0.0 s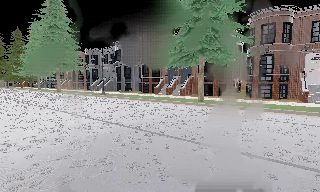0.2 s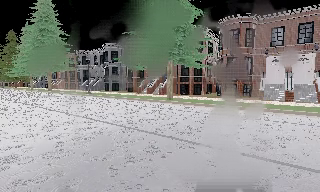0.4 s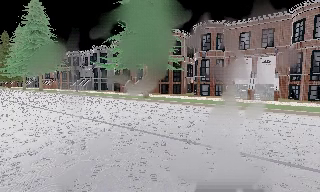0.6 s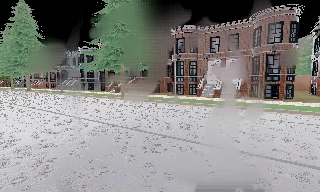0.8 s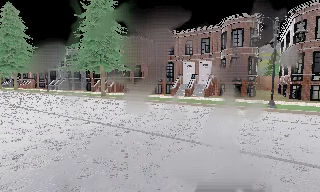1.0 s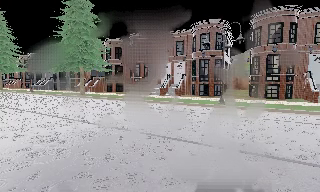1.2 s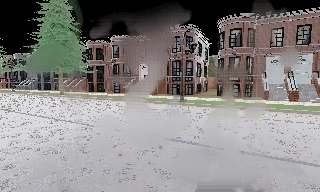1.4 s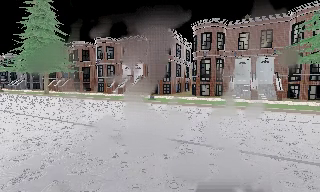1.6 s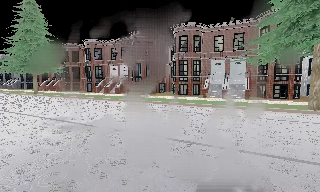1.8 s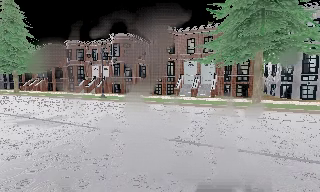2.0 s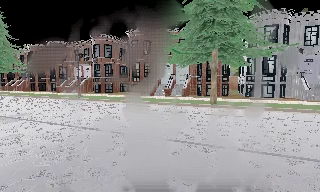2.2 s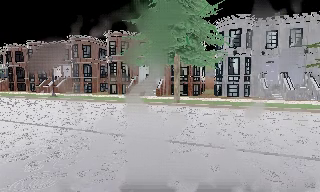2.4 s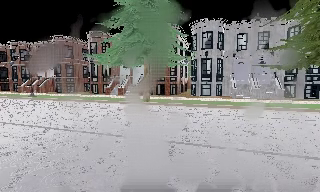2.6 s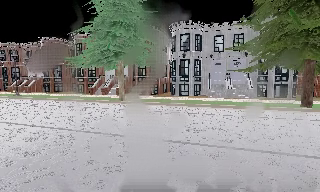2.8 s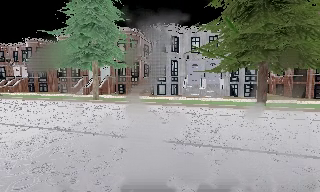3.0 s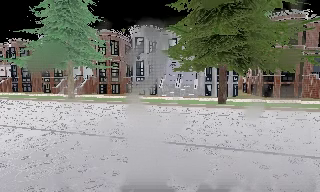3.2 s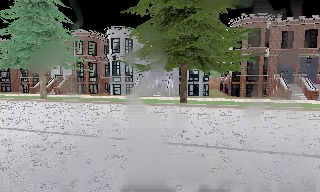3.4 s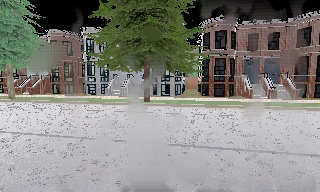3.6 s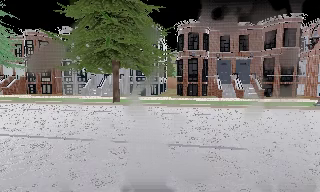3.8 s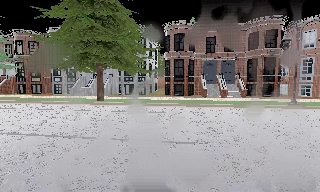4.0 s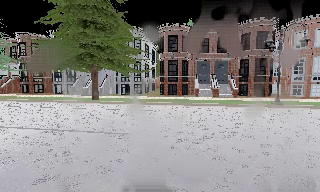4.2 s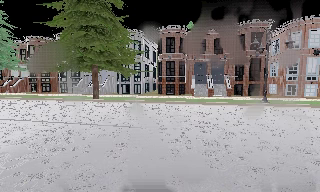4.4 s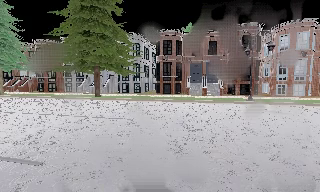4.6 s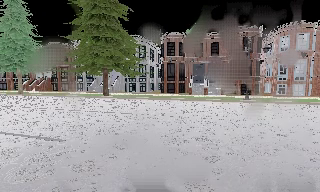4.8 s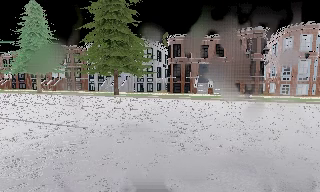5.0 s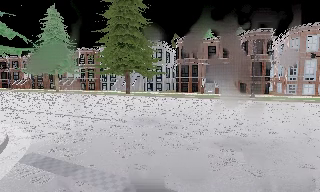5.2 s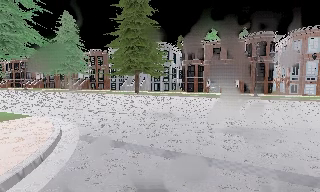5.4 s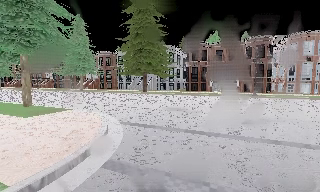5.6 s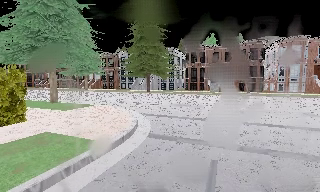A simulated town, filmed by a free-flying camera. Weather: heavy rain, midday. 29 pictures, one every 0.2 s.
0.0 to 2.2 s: The scene slides to the left, as the camera pans about 15 degrees to its right. It travels to its right and backward, about 25 m, so close, fixed things drift to the left.
2.2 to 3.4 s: The camera travels to its right, about 12 m, so close, fixed things drift to the left.
3.4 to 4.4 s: The camera travels to its right and backward, about 6 m, so close, fixed things drift to the left.
4.4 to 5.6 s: The camera travels backward, about 7 m, so what stands in front gets smaller. It gains speed.
The film runs forward here.
